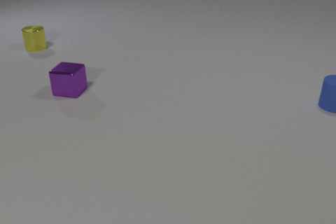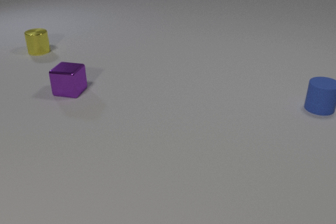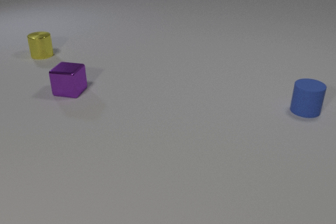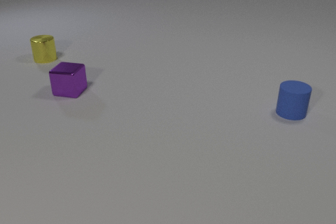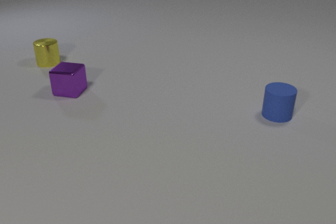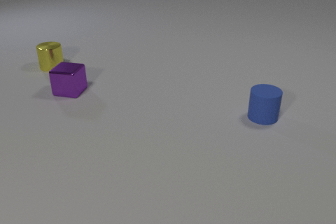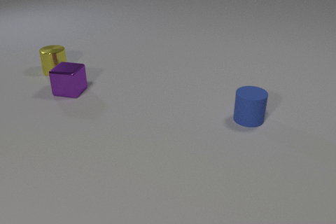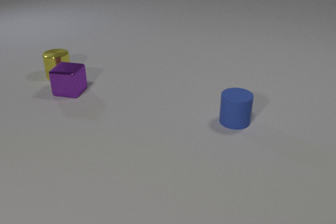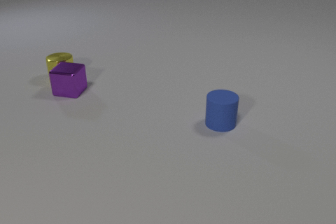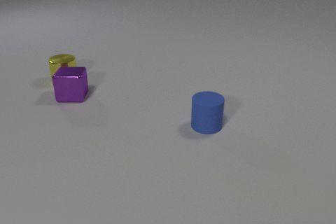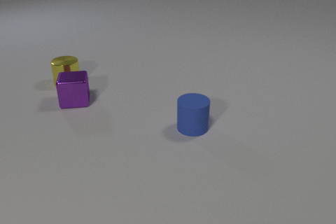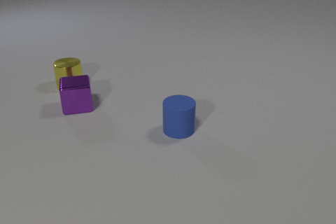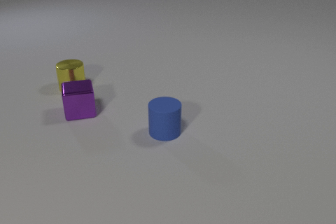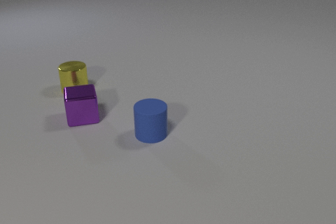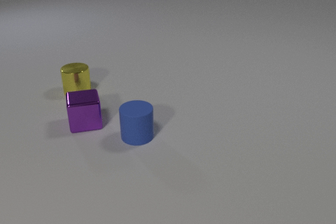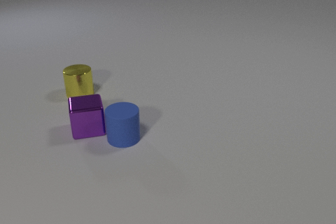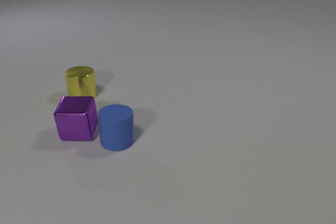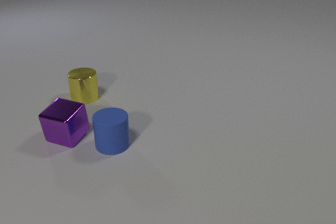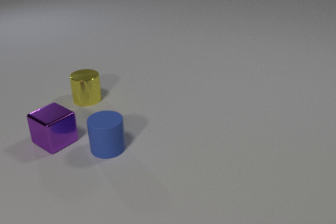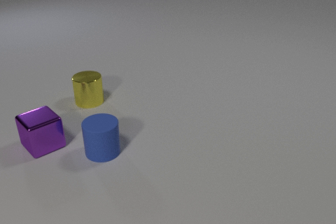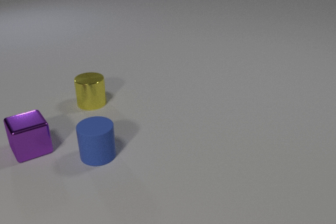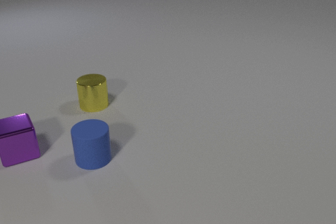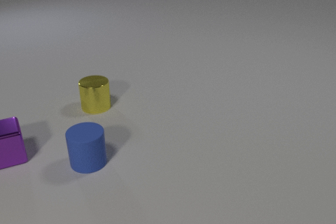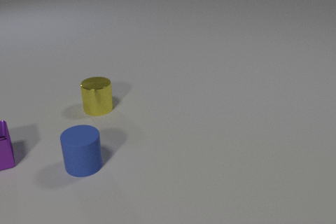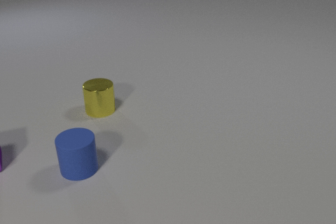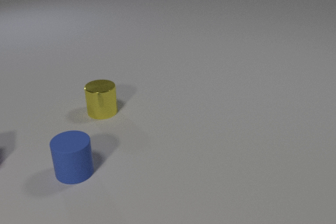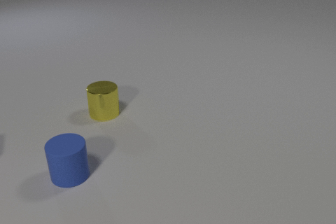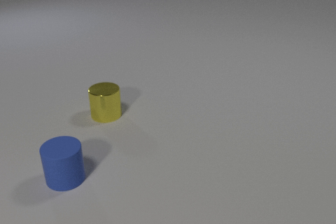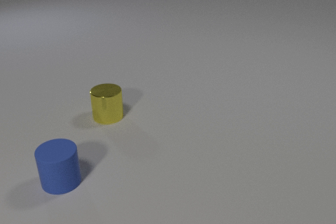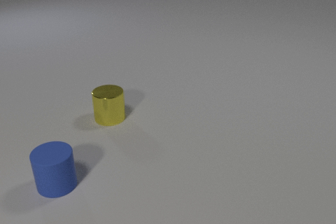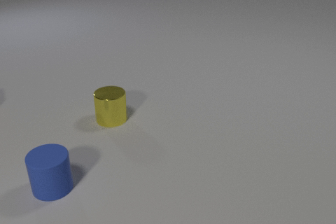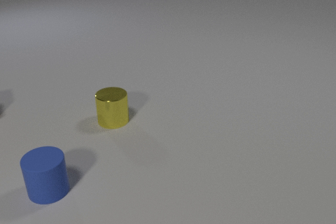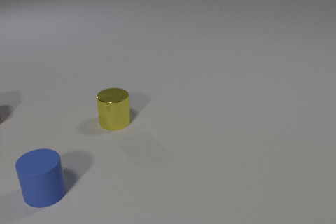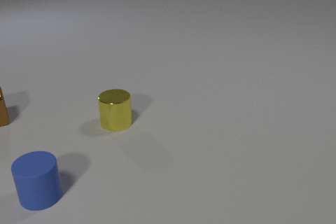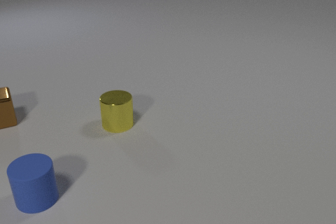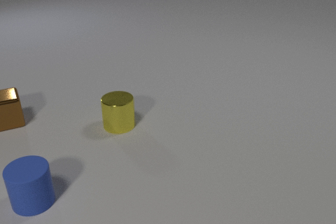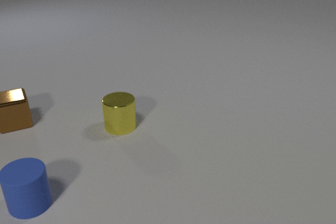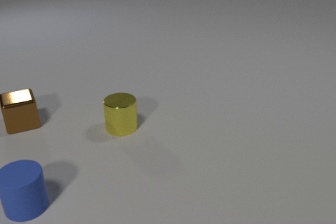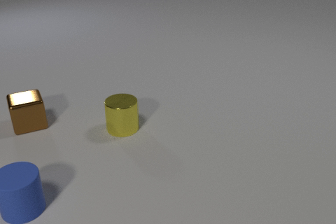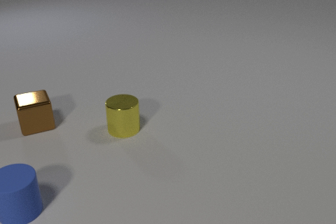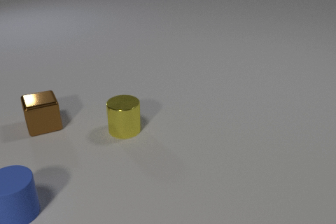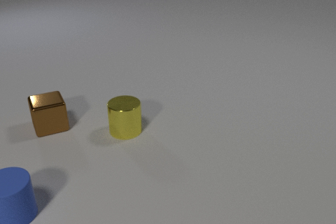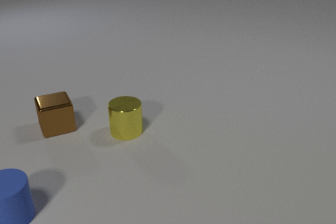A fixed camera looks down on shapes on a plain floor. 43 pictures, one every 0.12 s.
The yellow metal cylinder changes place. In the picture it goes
toward the camera.
0.00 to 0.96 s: The yellow metal cylinder slides toward the camera. The blue rubber cylinder slides to the left and toward the camera. The yellow metal cylinder and the purple metal cube collide.
0.96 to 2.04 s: The yellow metal cylinder slides toward the camera and to the right. The purple metal cube slides toward the camera. The blue rubber cylinder slides to the left. The purple metal cube and the blue rubber cylinder collide.
2.04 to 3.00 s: The yellow metal cylinder slides toward the camera and to the right. The purple metal cube slides to the left, spins so that its near face slides to the left, clockwise seen from above, leaves at the left edge. The blue rubber cylinder slides to the left and toward the camera.
3.00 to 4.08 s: The yellow metal cylinder slides toward the camera and to the right. The brown metal cube comes in at the left edge, slides to the right and toward the camera. The blue rubber cylinder slides to the left and toward the camera.
4.08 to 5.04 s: The yellow metal cylinder slides toward the camera and to the right. The brown metal cube slides to the right and toward the camera. The blue rubber cylinder slides to the left and toward the camera.
How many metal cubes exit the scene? 1.
What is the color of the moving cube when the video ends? brown.
How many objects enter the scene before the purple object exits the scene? 0.
